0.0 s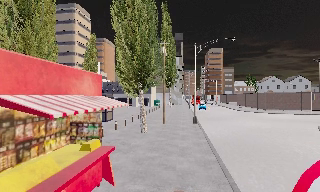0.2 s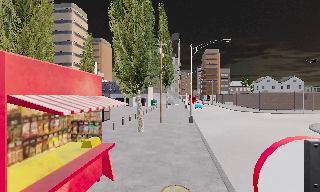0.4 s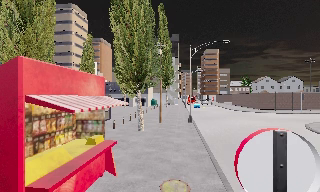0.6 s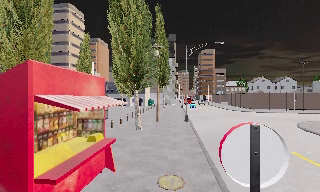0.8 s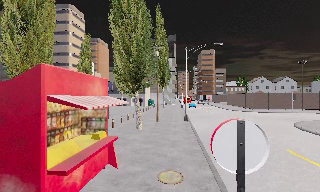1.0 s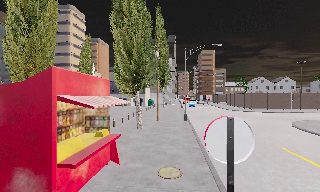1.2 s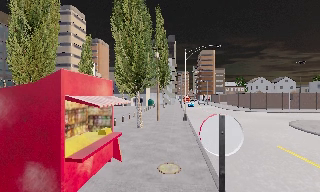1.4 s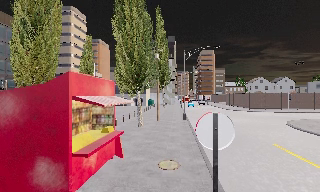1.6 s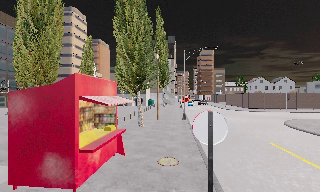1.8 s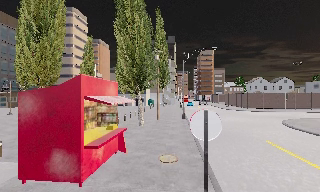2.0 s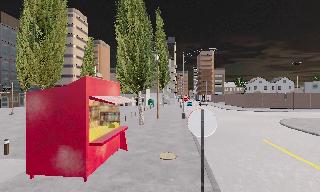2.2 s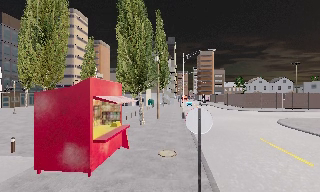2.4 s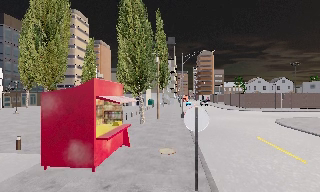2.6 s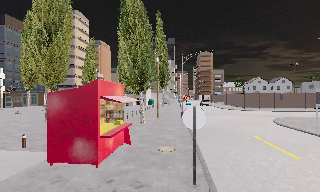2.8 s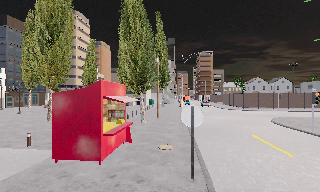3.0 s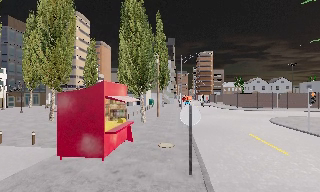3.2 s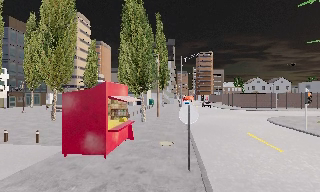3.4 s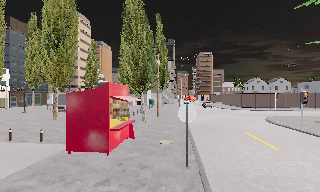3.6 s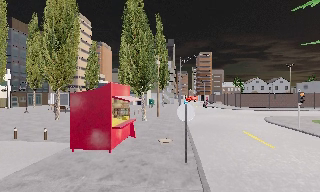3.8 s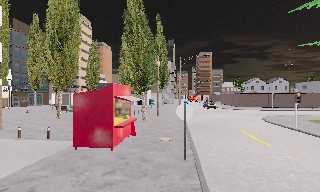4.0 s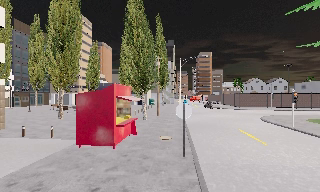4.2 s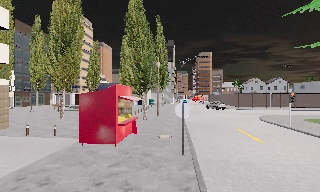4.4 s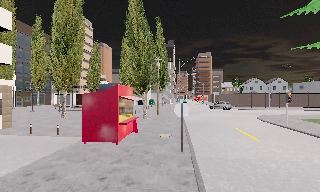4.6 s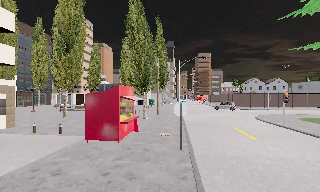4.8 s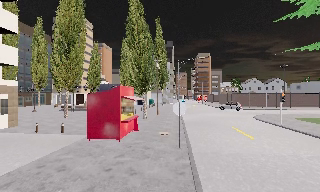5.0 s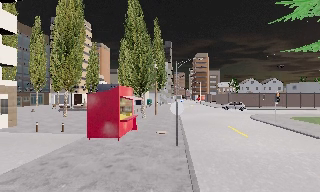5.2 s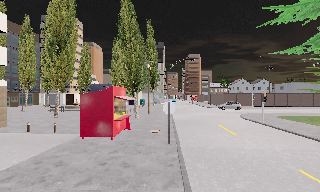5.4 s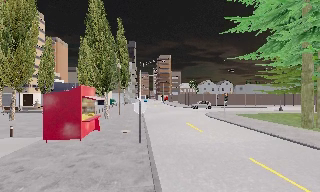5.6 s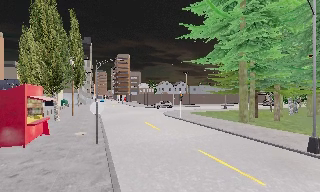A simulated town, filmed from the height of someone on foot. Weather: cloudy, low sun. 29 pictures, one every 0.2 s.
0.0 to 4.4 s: The camera travels backward, about 6 m, so what stands in front gets smaller.
4.4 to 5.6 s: The camera pans to its right, which is clockwise from overhead, by about 30 degrees. It travels backward, about 2 m, so what stands in front gets smaller.
The film runs backward here.
